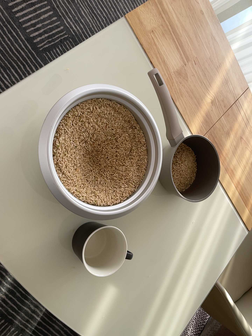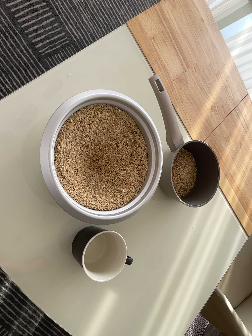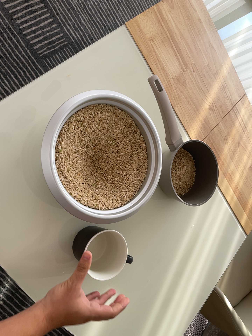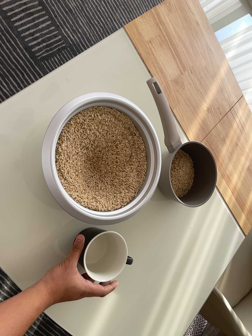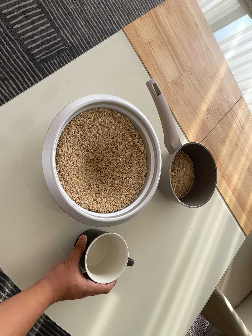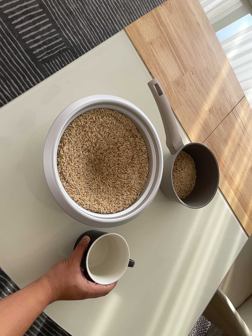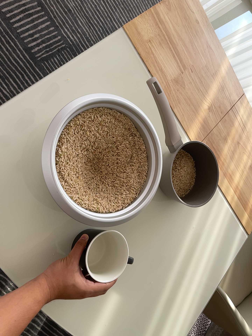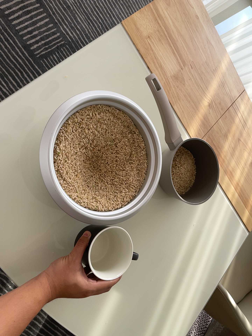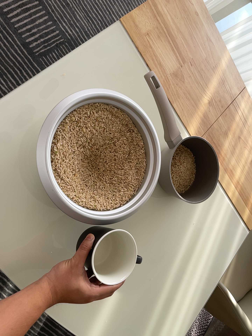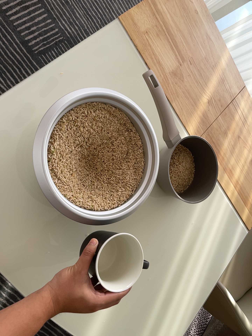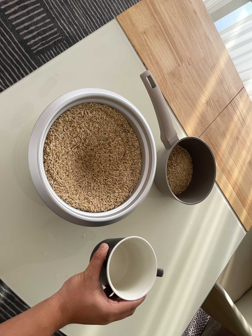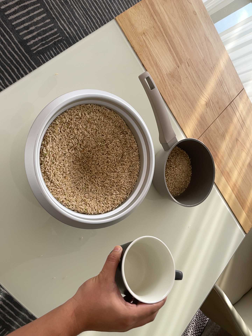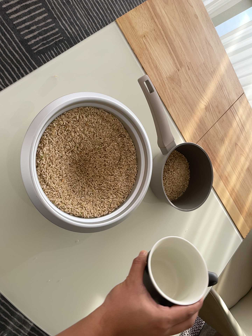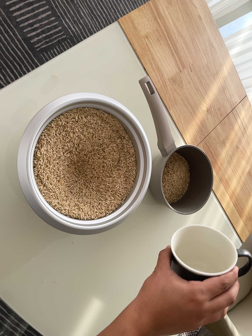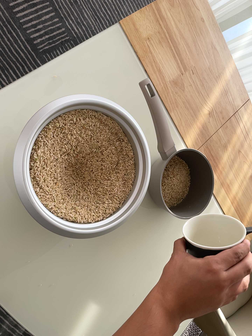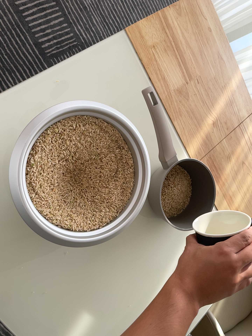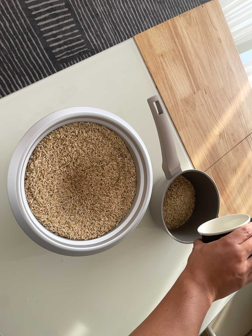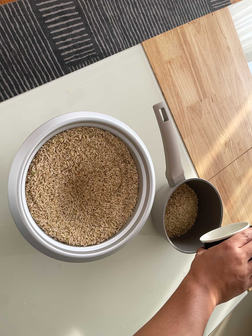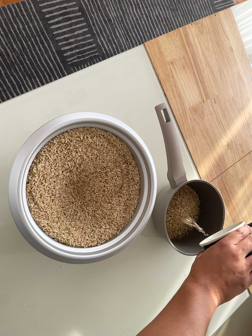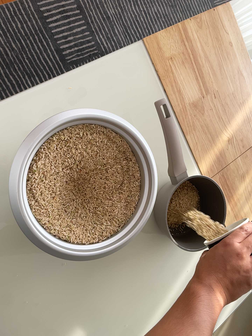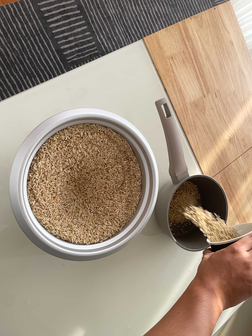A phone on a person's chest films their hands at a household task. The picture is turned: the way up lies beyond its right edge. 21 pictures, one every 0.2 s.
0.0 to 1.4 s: The camera keeps its place and its aim.
1.4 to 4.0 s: The camera travels to its right and forward, about 10 cm. It rolls about its line of sight by about 10 degrees, and the scene rotates clockwise.
The film runs backward here.
